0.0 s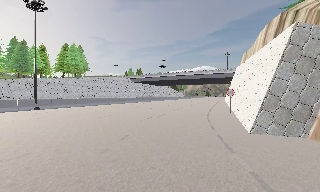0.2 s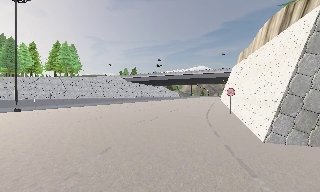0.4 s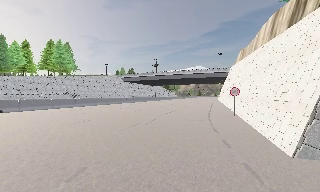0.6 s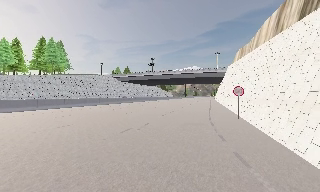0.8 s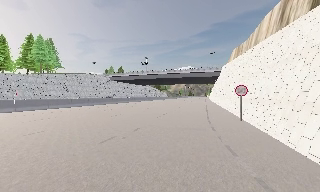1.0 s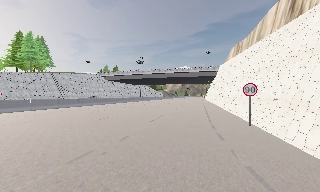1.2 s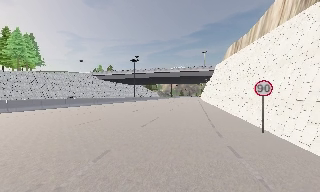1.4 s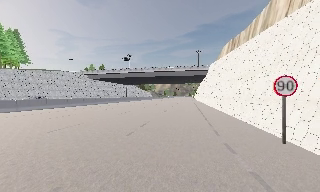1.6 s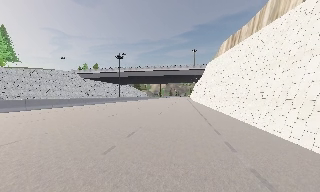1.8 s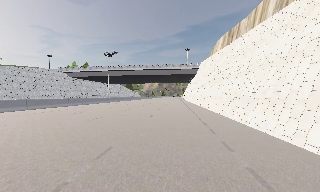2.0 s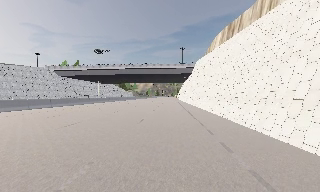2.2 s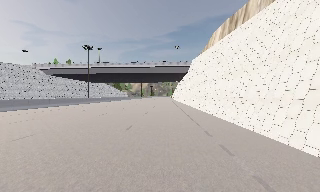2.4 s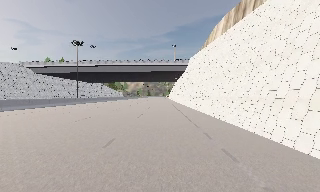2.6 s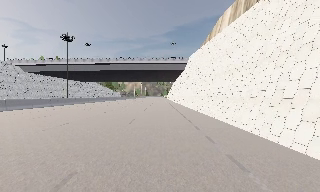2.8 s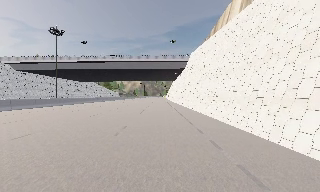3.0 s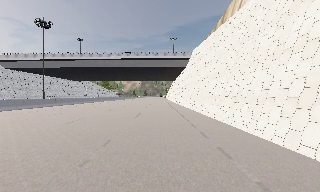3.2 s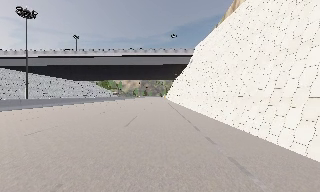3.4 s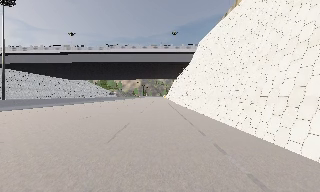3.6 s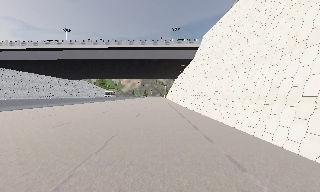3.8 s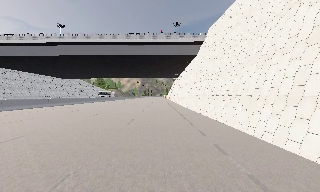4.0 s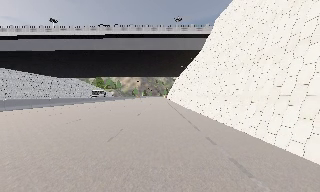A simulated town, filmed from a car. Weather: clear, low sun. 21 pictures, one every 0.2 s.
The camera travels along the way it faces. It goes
forward.
0.0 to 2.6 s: The camera pans to its right, which is clockwise from overhead, by about 20 degrees. It travels forward, about 25 m, so what stands in front looms larger. It gains speed.
2.6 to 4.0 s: The camera travels forward, about 20 m, so what stands in front looms larger.
The film runs forward here.
